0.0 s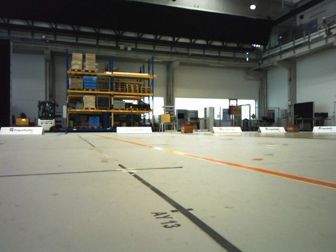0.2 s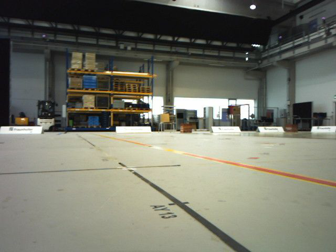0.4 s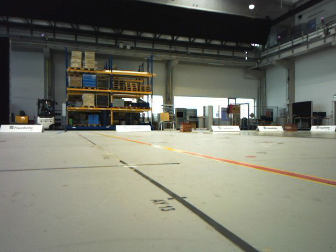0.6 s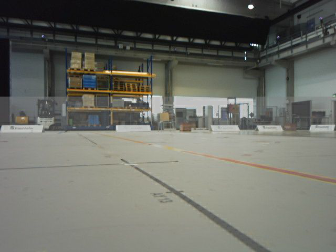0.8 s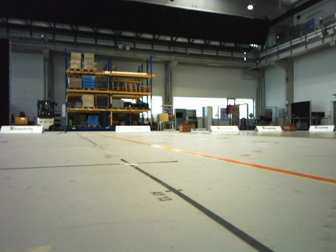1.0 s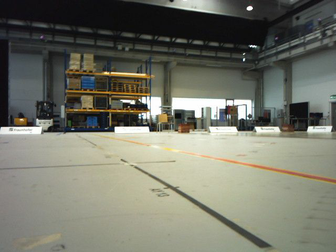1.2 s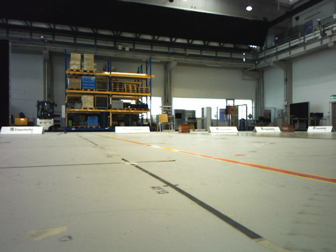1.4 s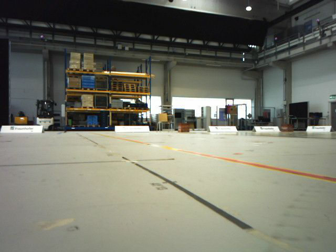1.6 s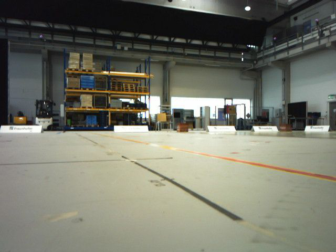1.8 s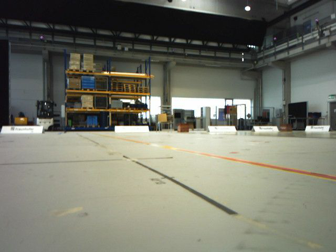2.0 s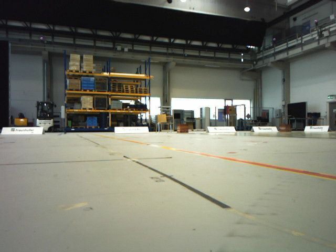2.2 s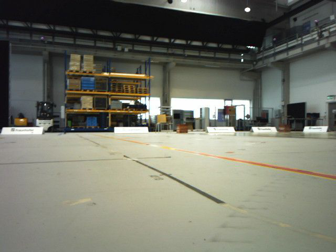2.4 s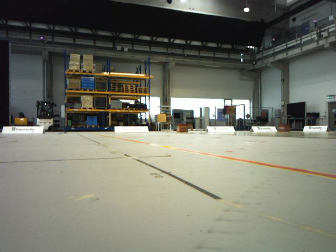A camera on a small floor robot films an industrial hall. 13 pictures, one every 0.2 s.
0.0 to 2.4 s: The camera travels backward, about 0.5 m, so what stands in front gets smaller.
The film runs backward here.
